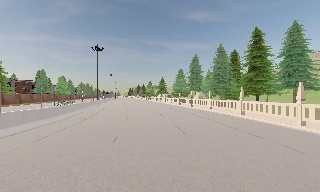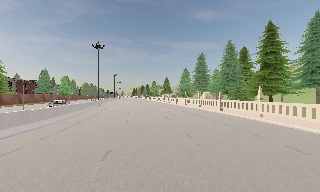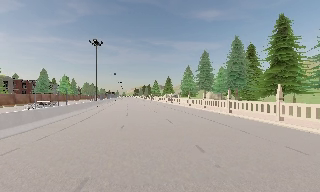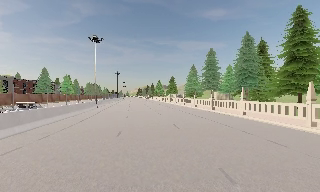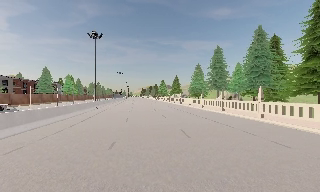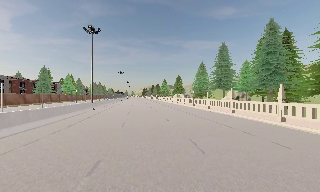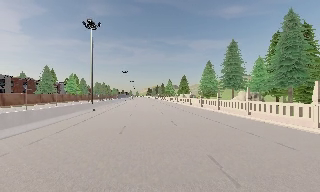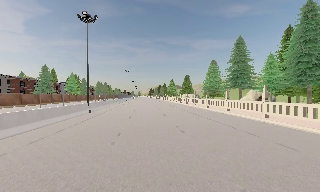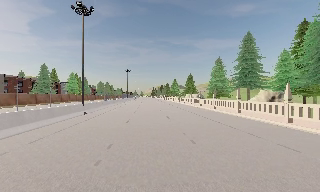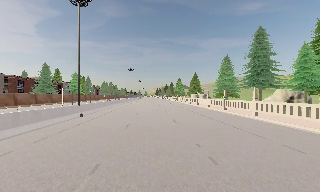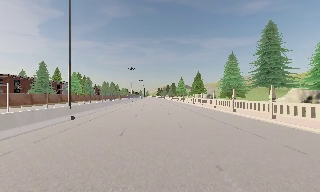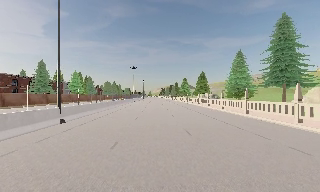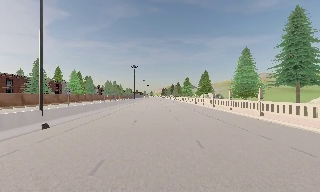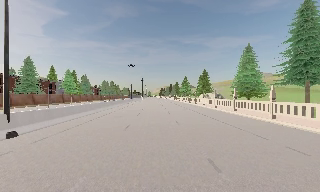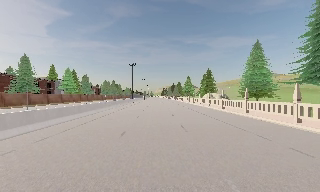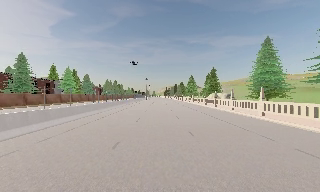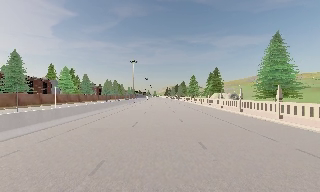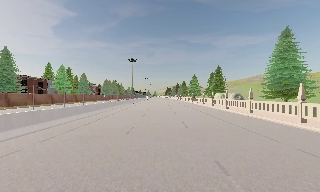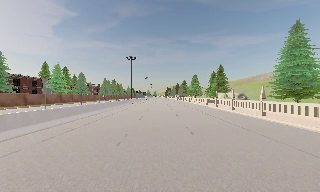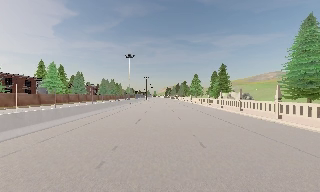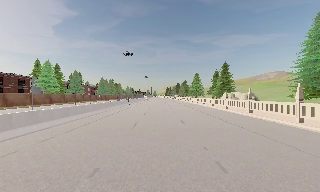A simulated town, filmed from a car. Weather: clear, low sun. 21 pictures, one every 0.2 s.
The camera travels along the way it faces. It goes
forward.
0.0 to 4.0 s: The scene slides to the right, as the camera pans about 15 degrees to its left. It travels forward, about 40 m, so what stands in front looms larger.
The film runs forward here.
